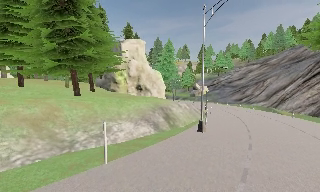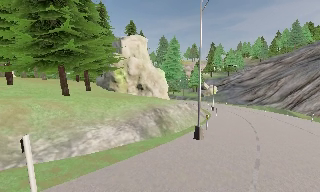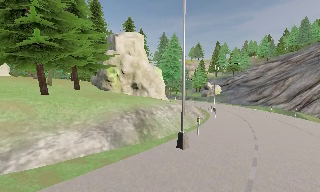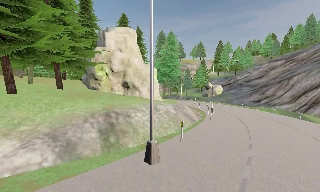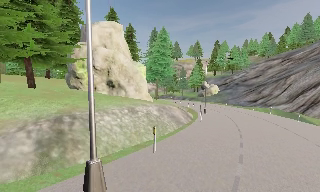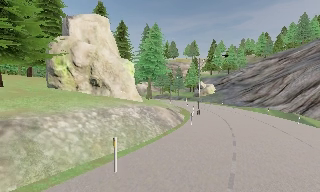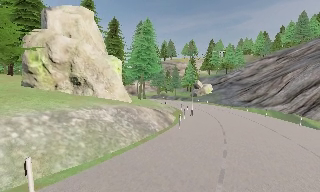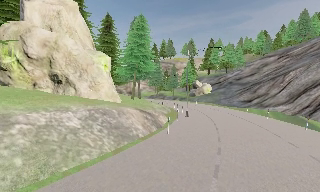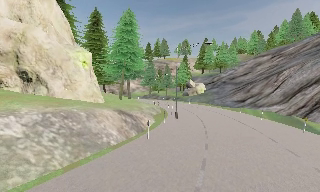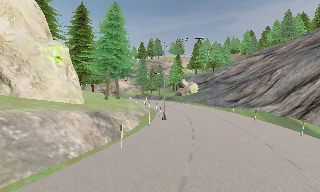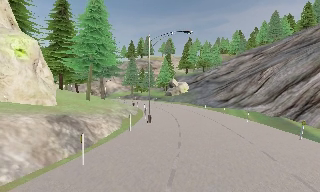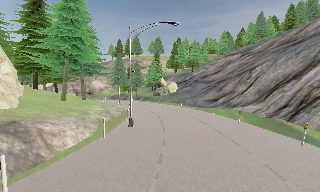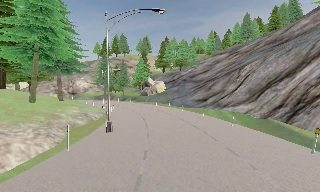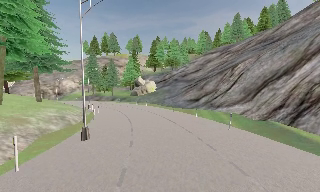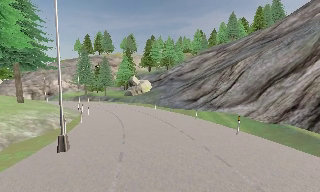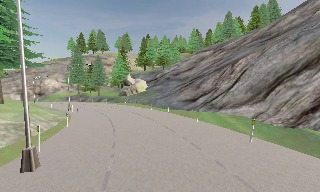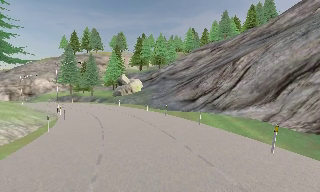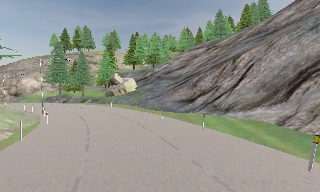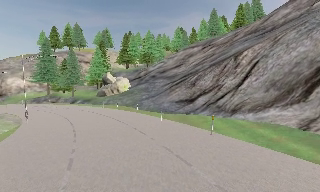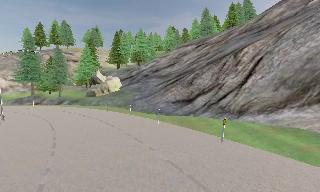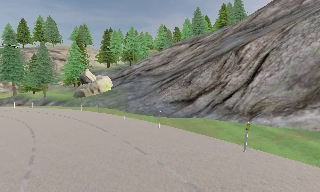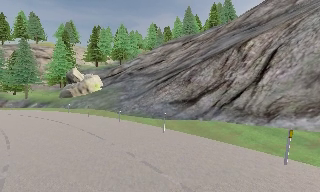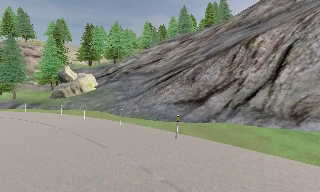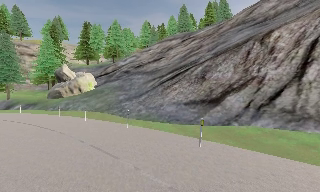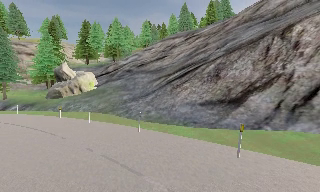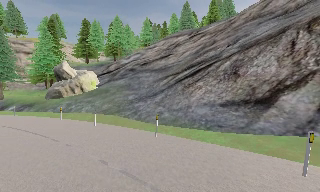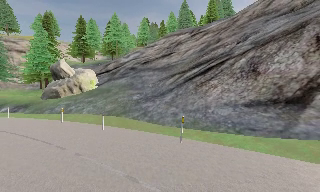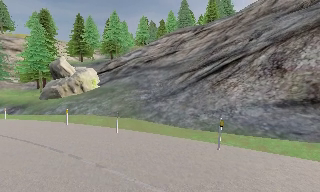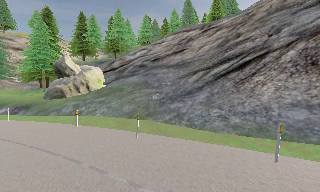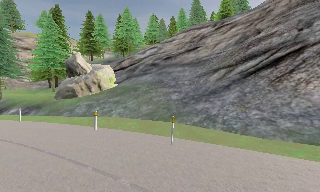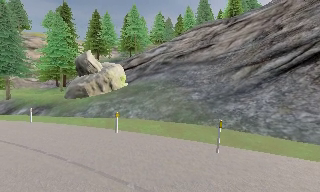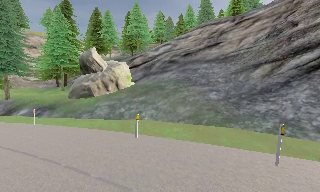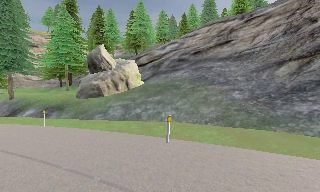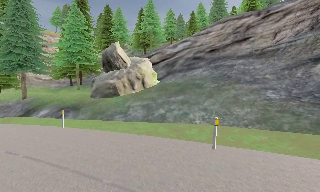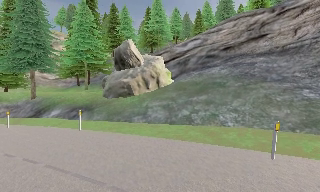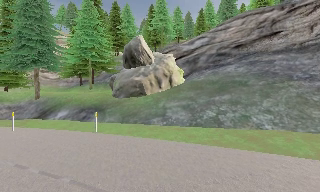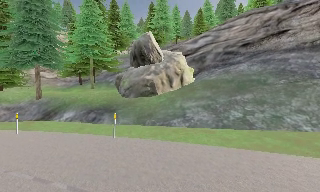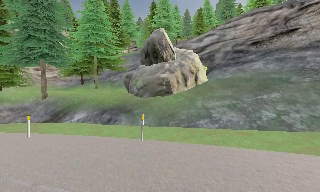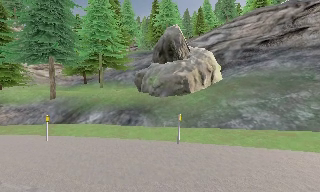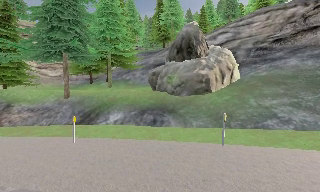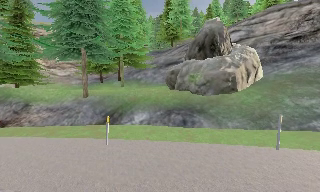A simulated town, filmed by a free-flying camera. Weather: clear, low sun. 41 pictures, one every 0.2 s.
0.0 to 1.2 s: The camera travels forward and to its right, about 11 m, so what stands in front looms larger.
1.2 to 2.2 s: The camera swings to its right by about 10 degrees, and the scene slides to the left. It travels forward and to its right, about 8 m, so what stands in front looms larger.
2.2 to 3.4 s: The camera pans to its right, which is clockwise from overhead, by about 15 degrees. It travels forward, about 10 m, so what stands in front looms larger.
3.4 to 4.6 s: The camera pans to its right, which is clockwise from overhead, by about 15 degrees. It travels forward and to its left, about 9 m, so what stands in front looms larger.
4.6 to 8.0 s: The camera travels to its left and forward, about 25 m, so close, fixed things drift to the right.
The film runs backward here.
